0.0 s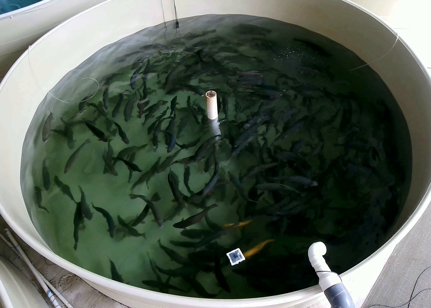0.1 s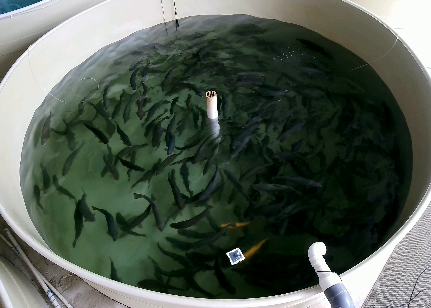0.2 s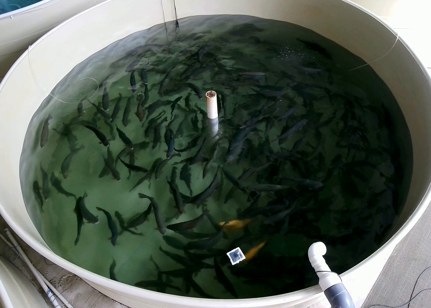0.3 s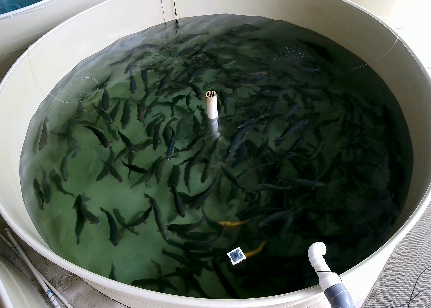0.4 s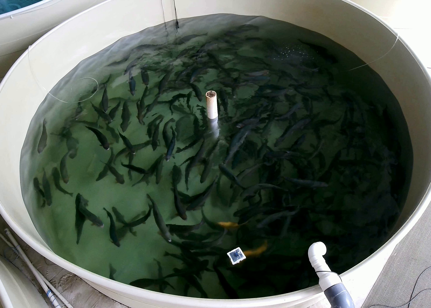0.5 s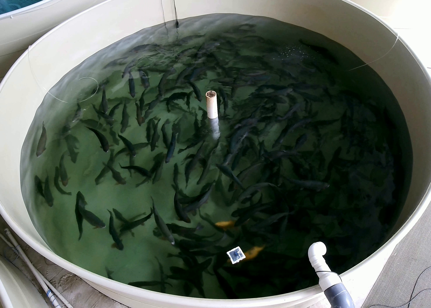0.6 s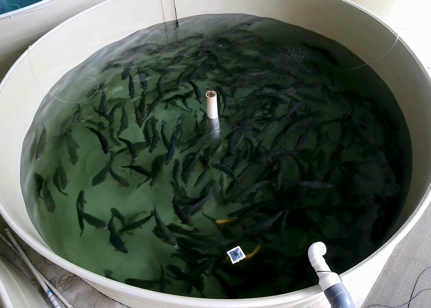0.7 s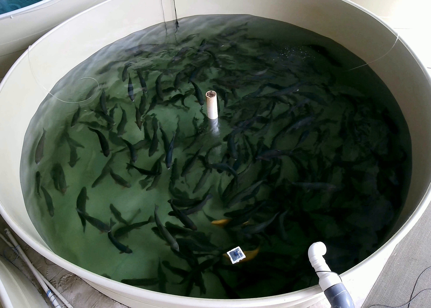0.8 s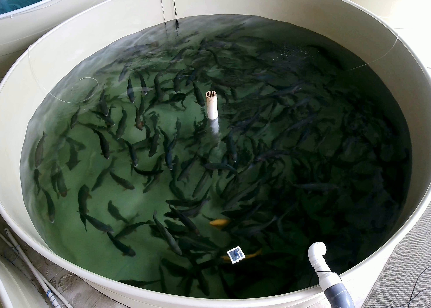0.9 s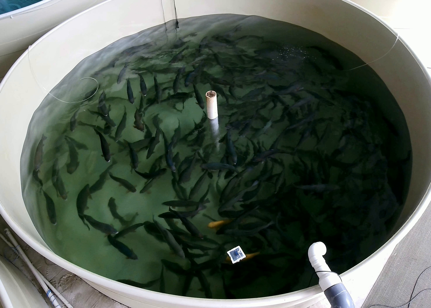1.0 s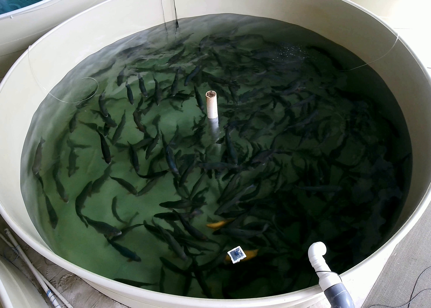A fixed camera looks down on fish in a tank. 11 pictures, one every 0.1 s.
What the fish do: Foraging.
